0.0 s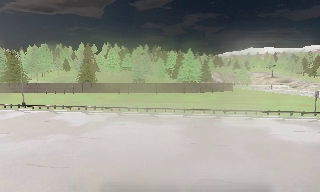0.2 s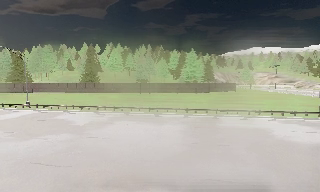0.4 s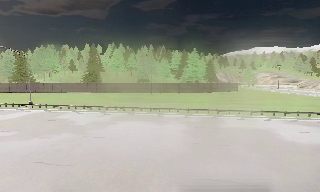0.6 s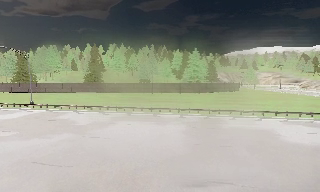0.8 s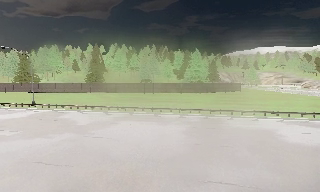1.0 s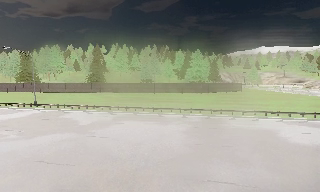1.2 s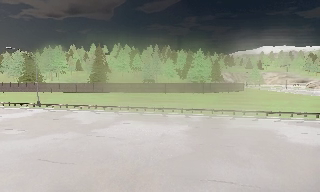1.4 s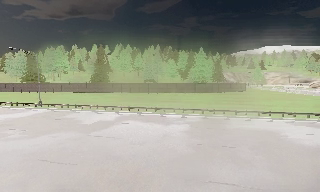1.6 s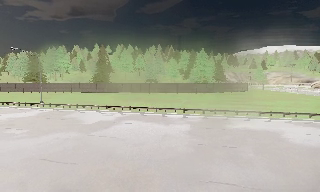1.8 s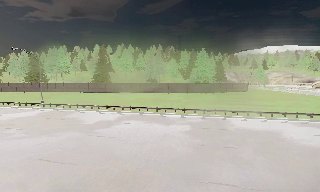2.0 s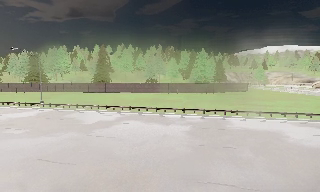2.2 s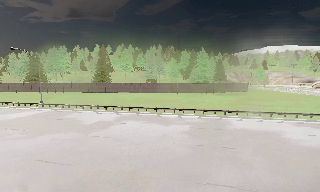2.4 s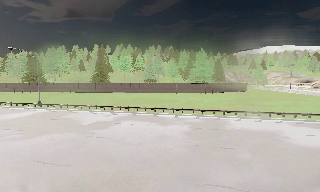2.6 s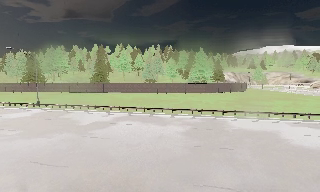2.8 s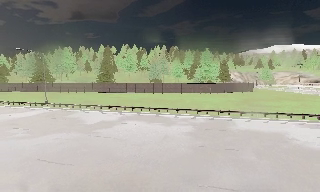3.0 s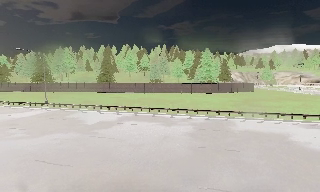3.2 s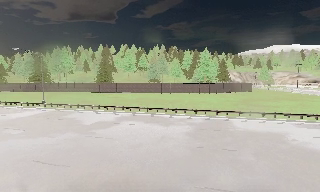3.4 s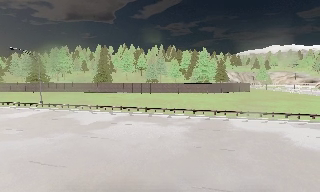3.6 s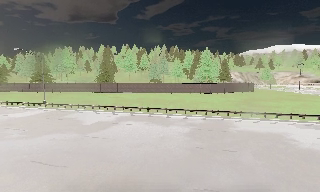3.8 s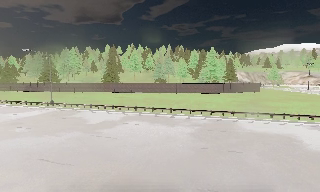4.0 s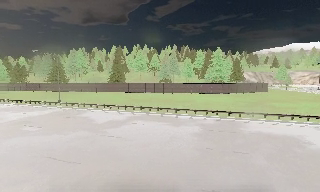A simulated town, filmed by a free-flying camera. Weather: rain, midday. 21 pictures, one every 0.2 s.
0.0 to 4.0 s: The camera pans to its left, which is counterclockwise from overhead, by about 10 degrees. It travels to its right, about 1 m.
The film runs backward here.
